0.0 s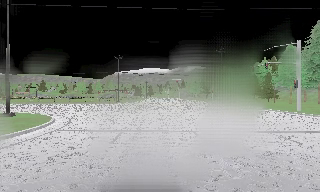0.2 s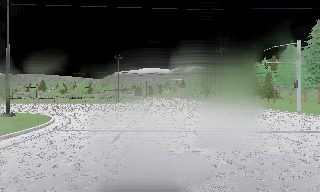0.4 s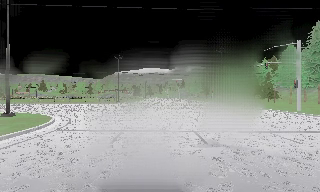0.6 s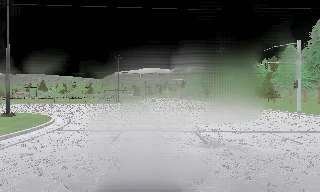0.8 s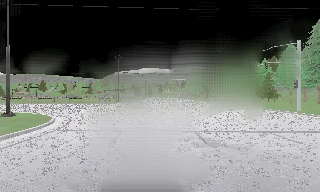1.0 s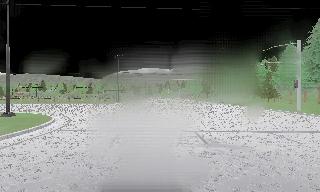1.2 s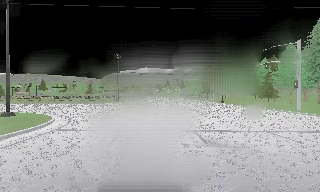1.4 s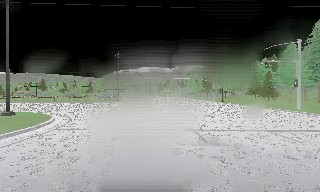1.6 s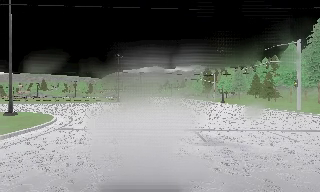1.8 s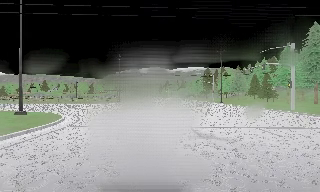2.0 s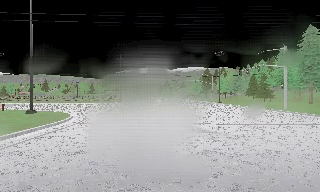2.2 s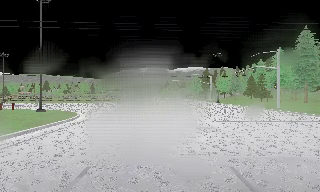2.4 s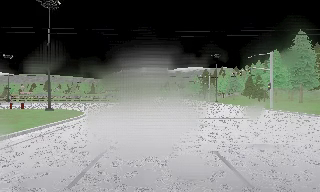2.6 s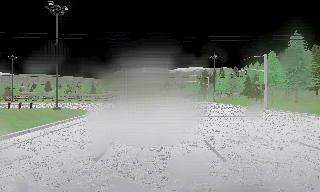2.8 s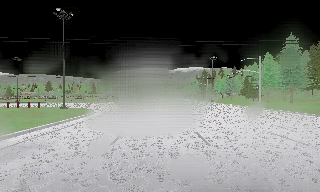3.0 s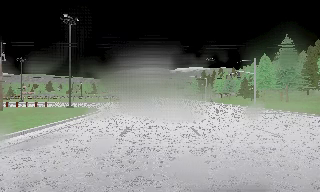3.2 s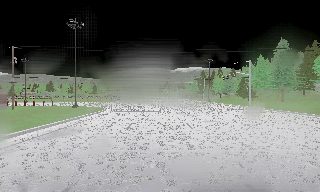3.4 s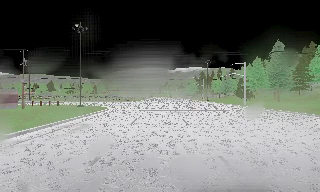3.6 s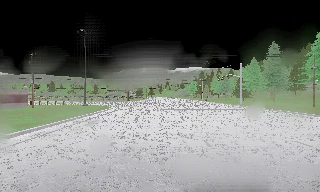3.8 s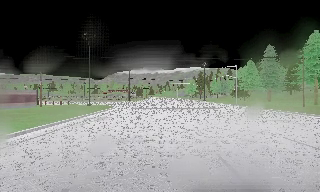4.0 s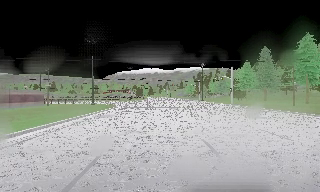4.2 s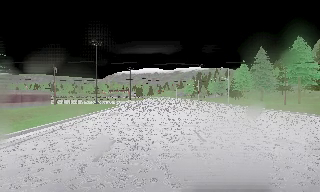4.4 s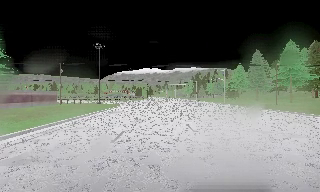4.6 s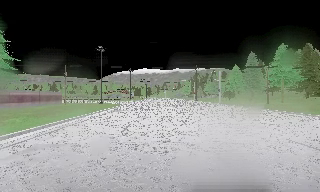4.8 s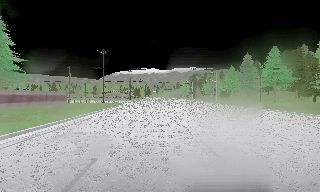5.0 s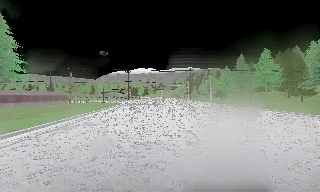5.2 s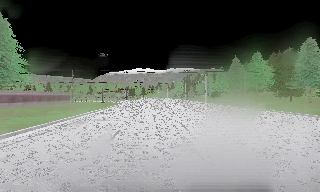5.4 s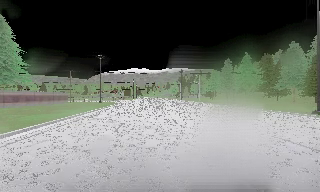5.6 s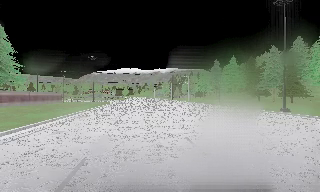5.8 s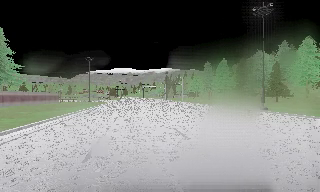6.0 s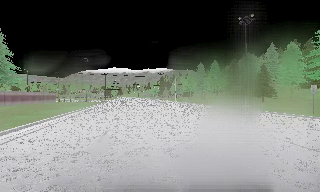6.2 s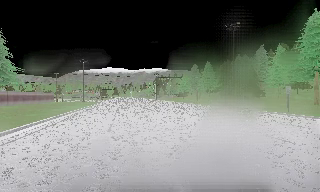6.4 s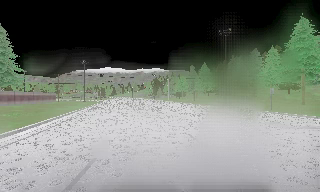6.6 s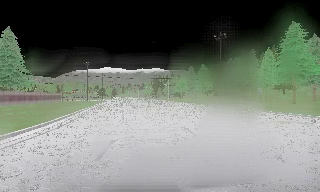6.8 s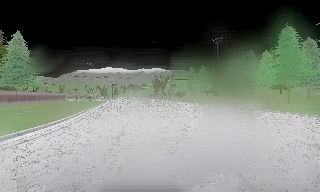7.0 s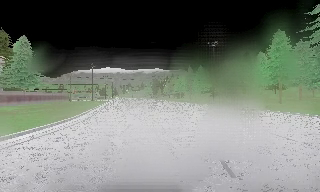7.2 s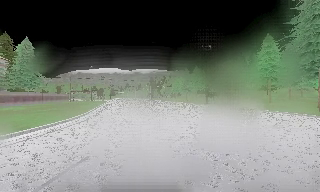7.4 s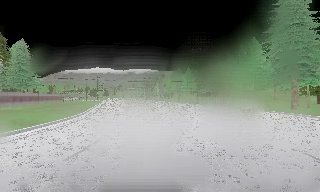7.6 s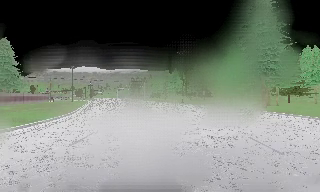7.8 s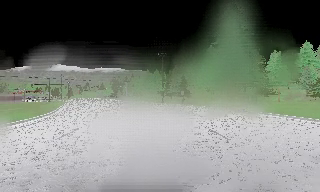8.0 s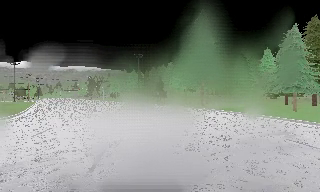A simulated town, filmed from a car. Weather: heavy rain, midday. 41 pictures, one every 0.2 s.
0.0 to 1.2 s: The camera keeps its place and its aim.
1.2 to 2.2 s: The camera travels backward, about 3.5 m, so what stands in front gets smaller. It gains speed.
2.2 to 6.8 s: The scene slides to the left, as the camera pans about 15 degrees to its right. It travels backward, about 40 m, so what stands in front gets smaller.
6.8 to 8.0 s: The camera swings to its right by about 20 degrees, and the scene slides to the left. It travels backward, about 10 m, so what stands in front gets smaller.
The film runs backward here.
